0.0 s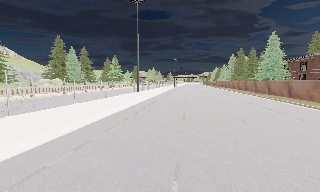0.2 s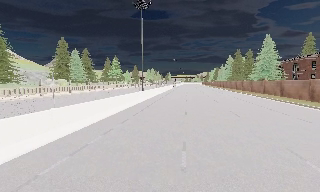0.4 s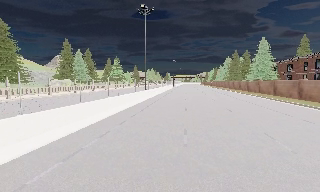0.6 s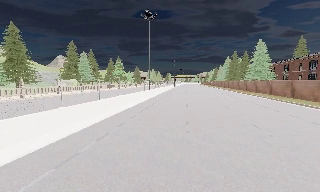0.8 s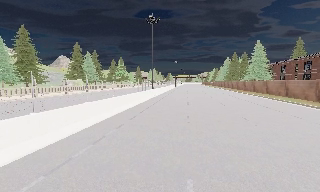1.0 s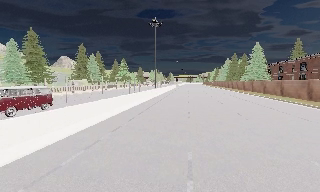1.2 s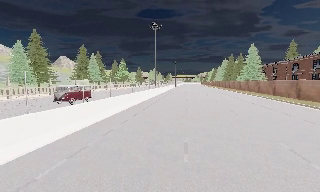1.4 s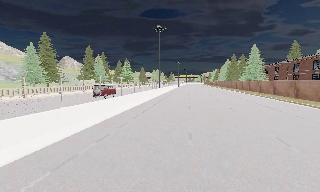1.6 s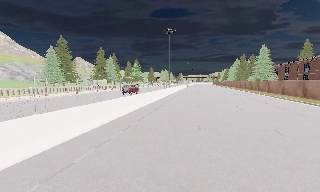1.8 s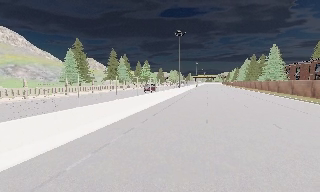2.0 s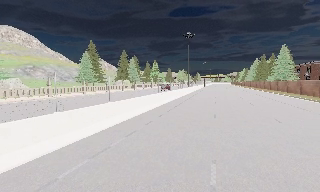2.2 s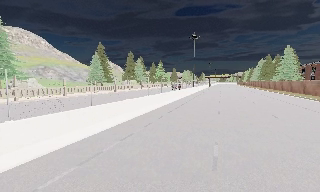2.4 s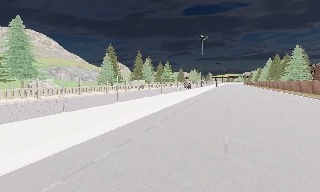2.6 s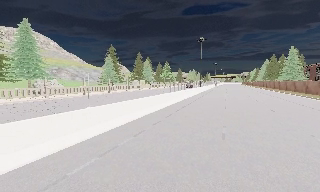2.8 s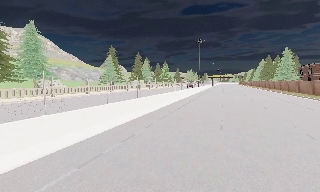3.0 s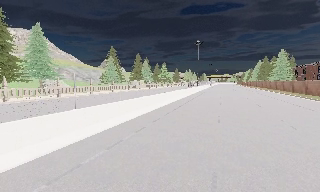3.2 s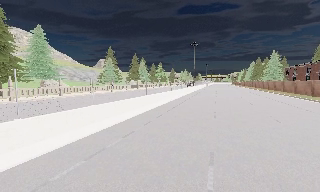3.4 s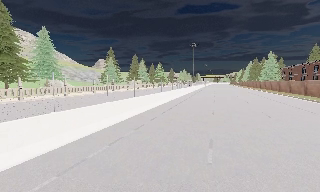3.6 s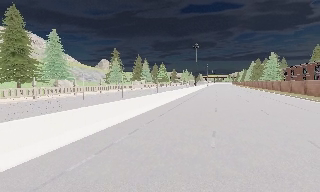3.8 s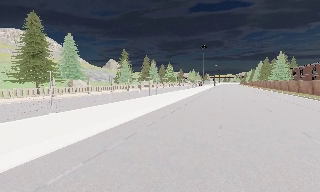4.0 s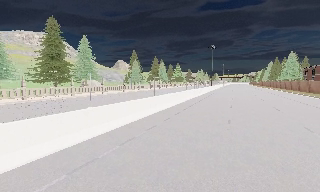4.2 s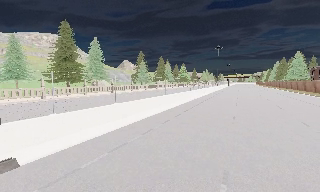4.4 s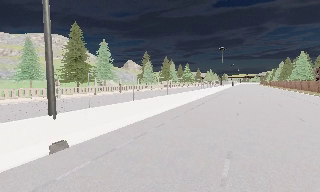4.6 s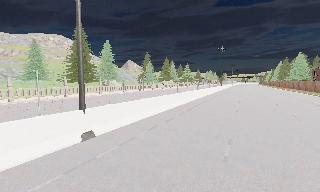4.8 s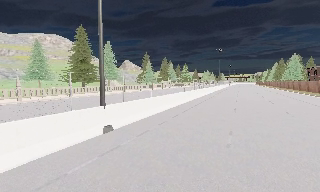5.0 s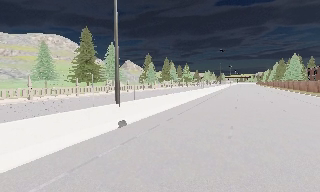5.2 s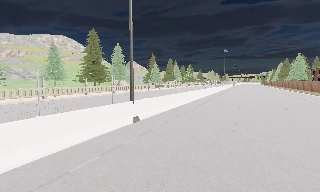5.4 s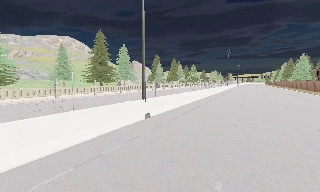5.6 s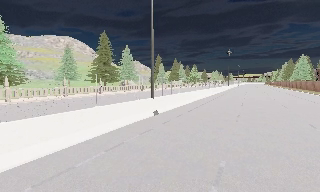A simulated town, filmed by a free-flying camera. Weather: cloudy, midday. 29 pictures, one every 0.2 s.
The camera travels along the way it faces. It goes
backward.
0.0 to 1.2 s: The camera travels backward, about 9 m, so what stands in front gets smaller.
1.2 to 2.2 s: The scene slides to the right, as the camera pans about 10 degrees to its left. It travels backward, about 7 m, so what stands in front gets smaller.
2.2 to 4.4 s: The camera travels backward, about 14 m, so what stands in front gets smaller.
4.4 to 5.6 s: The camera travels backward and to its left, about 6 m, so what stands in front gets smaller.
The film runs backward here.
